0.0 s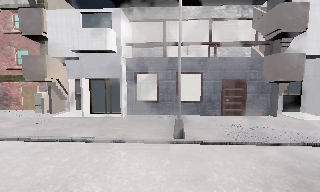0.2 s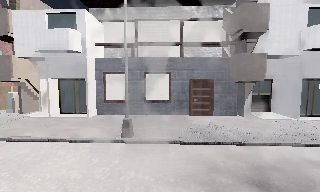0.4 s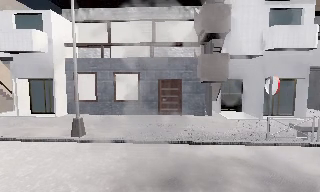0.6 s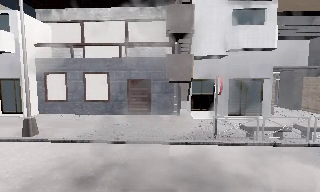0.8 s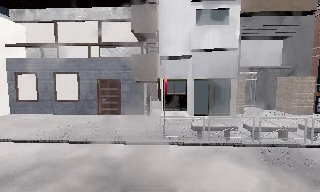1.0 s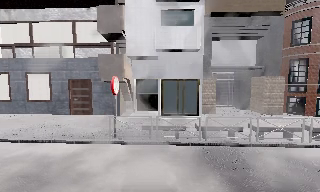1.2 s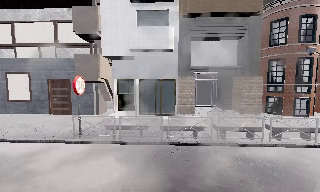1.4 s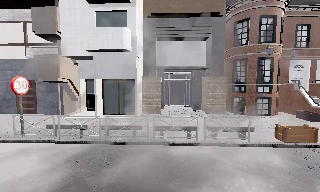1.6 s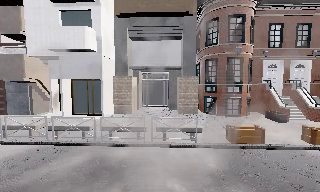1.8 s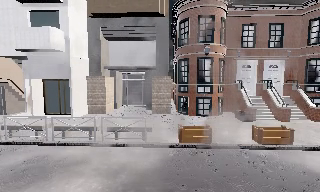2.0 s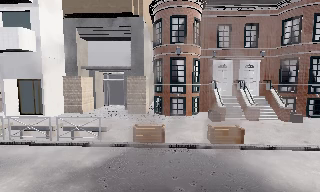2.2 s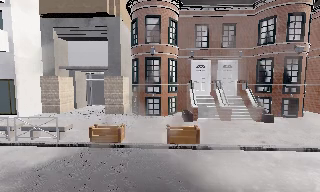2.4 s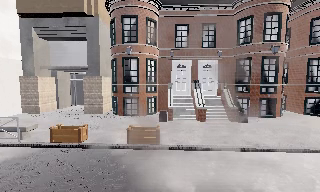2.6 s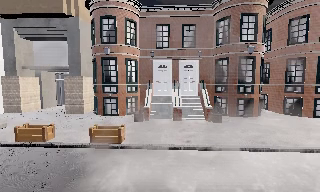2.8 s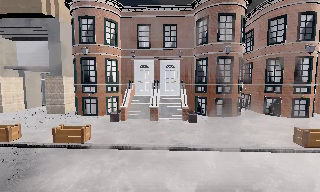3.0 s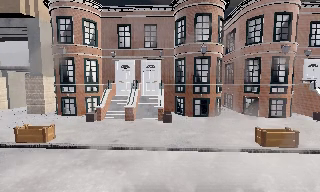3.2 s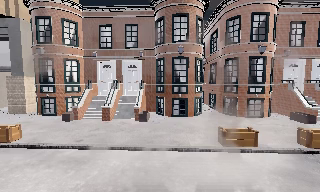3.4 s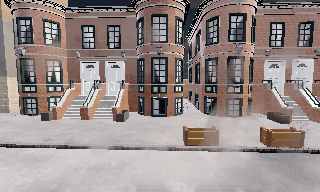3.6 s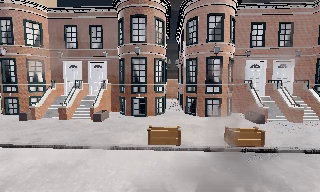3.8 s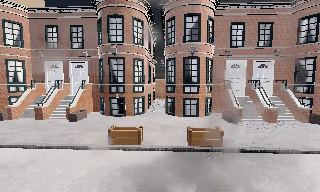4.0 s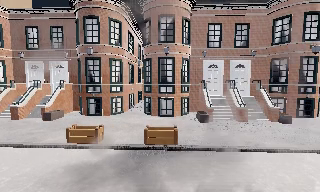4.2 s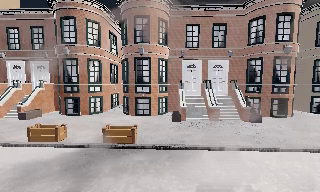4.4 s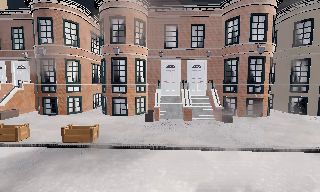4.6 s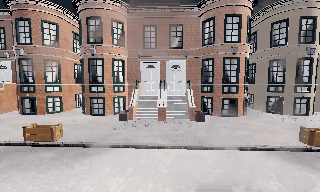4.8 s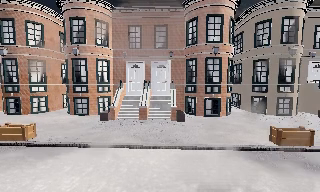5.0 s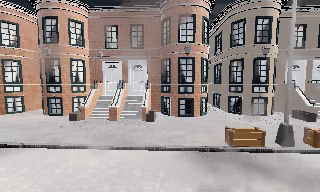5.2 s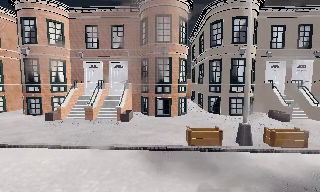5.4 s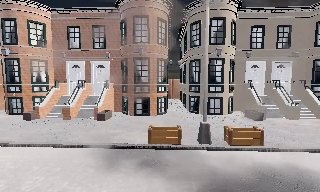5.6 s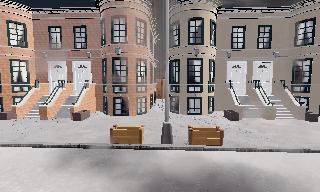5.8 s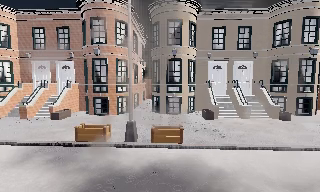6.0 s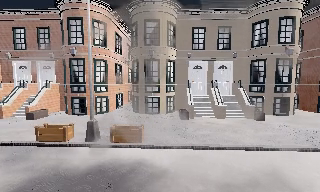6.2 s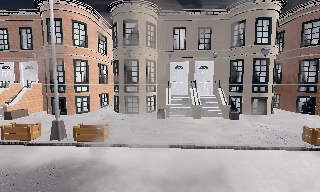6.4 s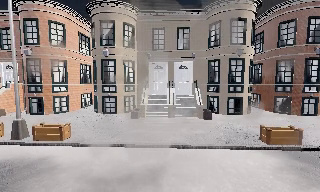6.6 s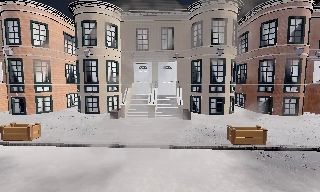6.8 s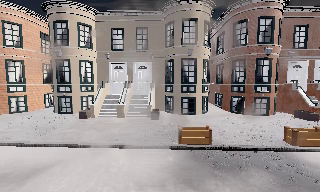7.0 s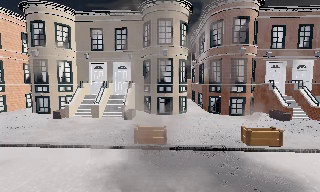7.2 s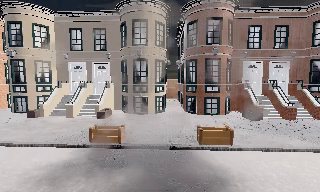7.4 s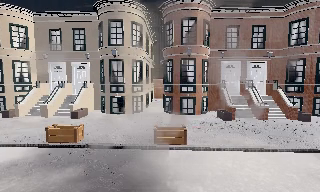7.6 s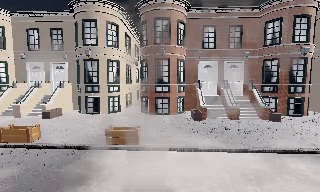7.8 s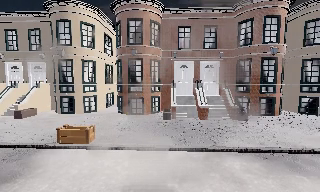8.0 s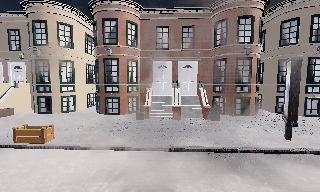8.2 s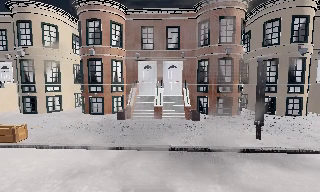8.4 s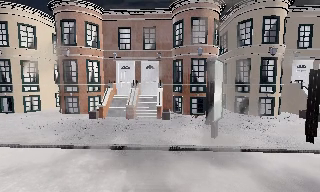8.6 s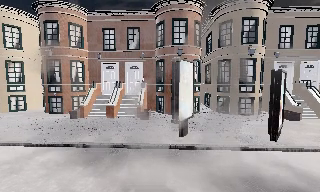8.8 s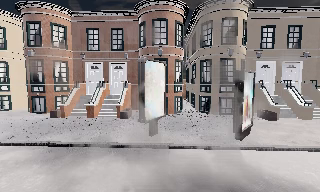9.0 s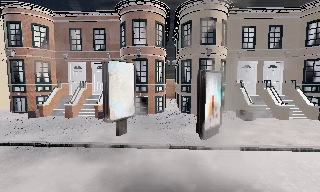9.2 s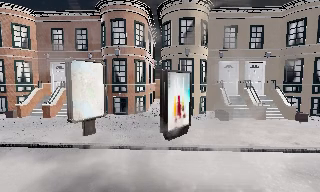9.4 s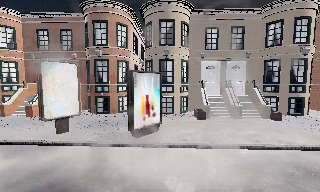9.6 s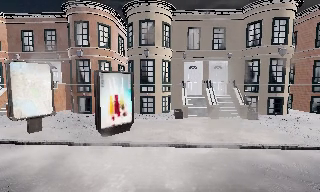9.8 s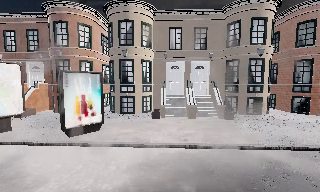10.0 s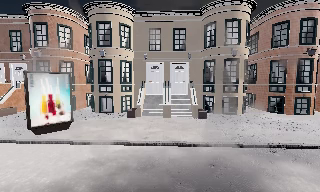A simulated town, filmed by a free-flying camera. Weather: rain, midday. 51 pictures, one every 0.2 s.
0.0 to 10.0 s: The camera travels to its right, about 70 m, so close, fixed things drift to the left.
The film runs forward here.
